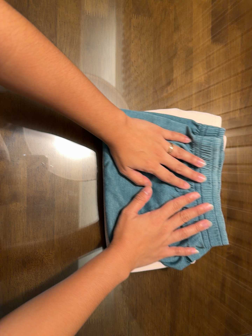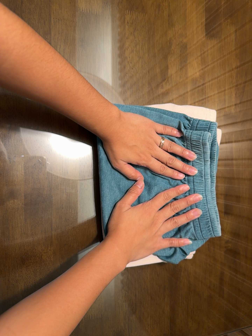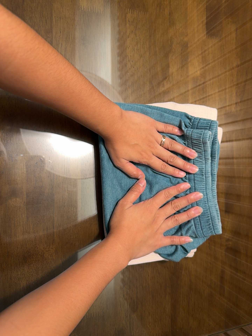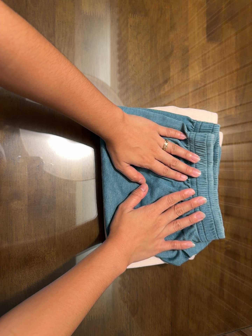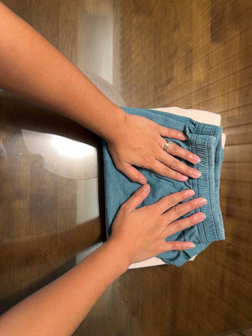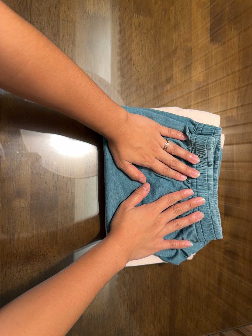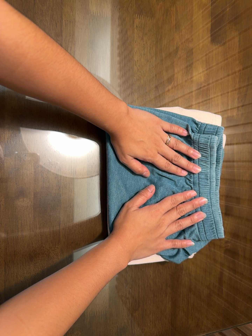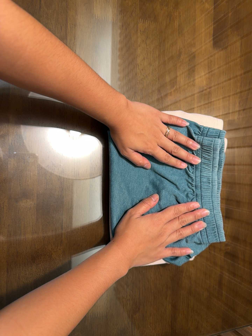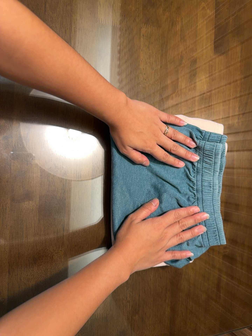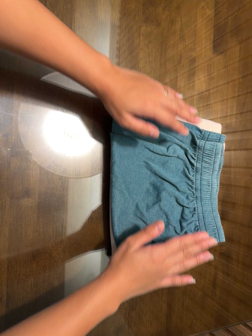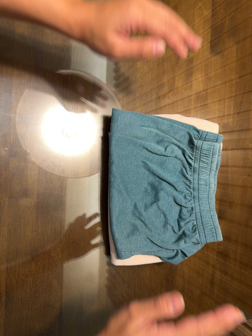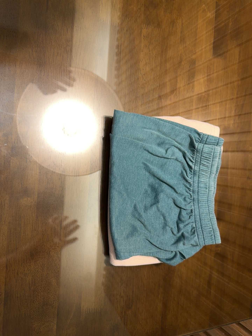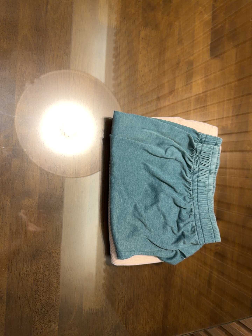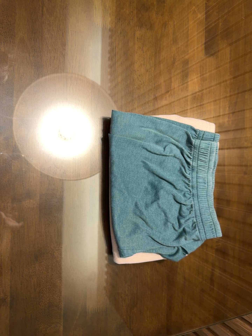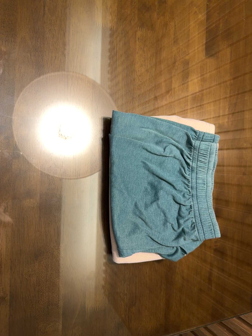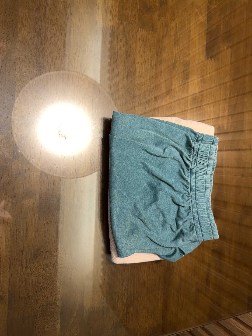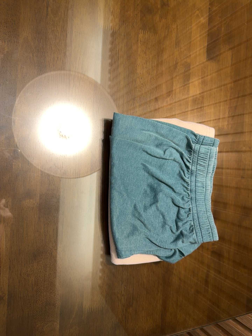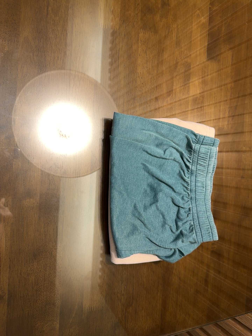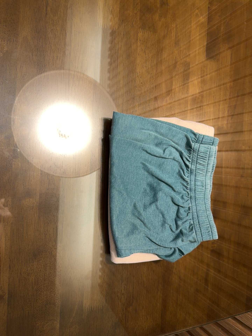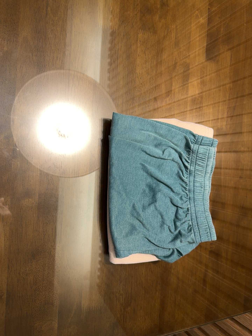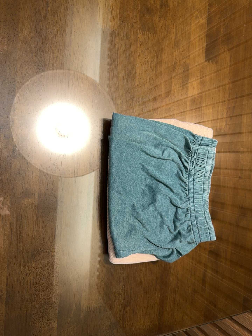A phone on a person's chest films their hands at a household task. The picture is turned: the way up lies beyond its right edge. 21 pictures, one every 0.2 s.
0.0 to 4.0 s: The camera travels to its left, about 7 cm.
The film runs forward here.
